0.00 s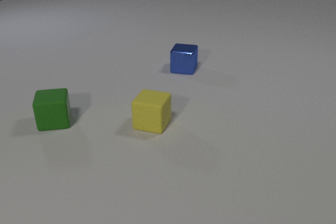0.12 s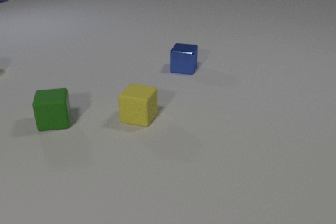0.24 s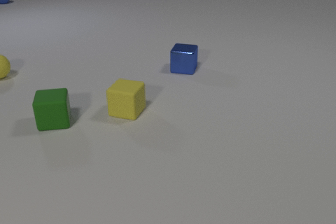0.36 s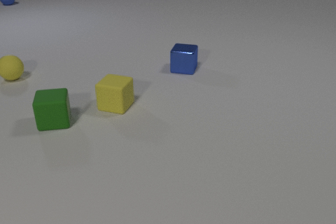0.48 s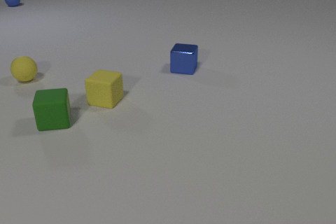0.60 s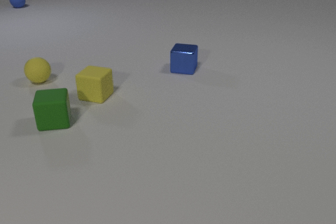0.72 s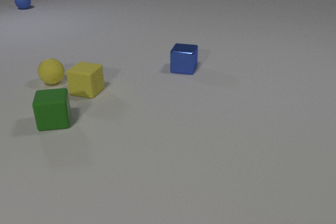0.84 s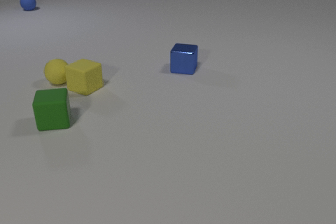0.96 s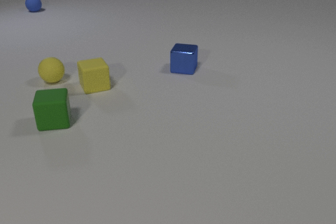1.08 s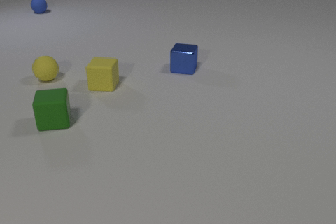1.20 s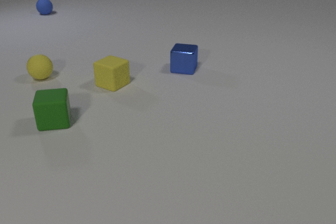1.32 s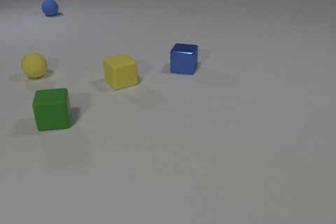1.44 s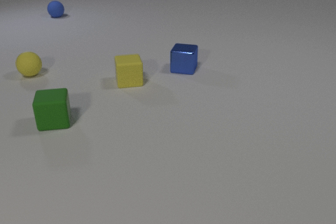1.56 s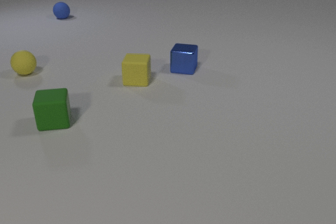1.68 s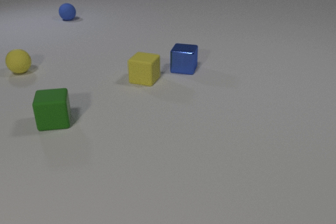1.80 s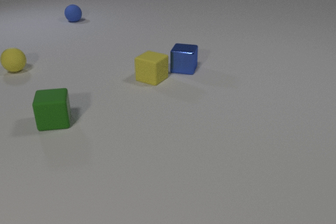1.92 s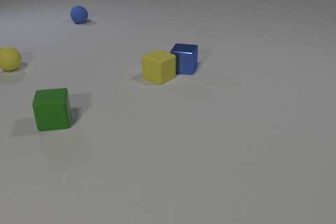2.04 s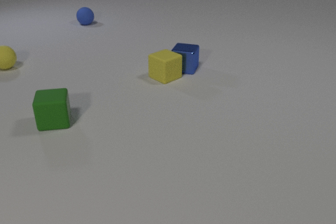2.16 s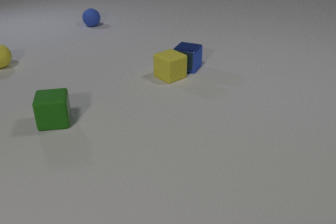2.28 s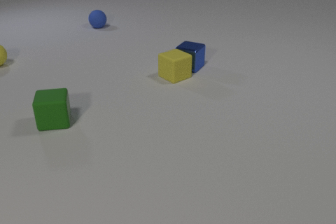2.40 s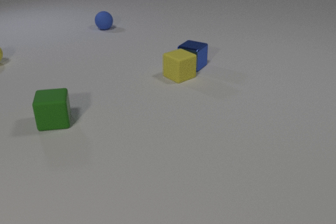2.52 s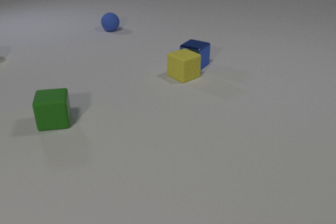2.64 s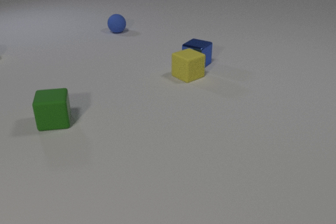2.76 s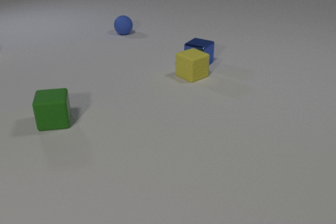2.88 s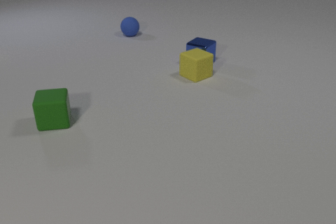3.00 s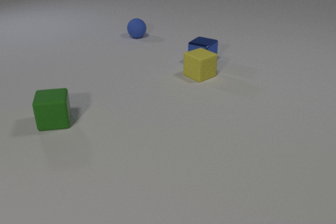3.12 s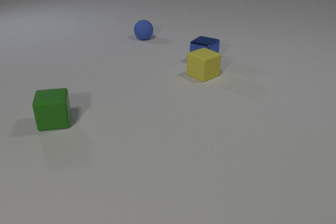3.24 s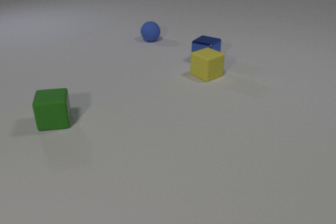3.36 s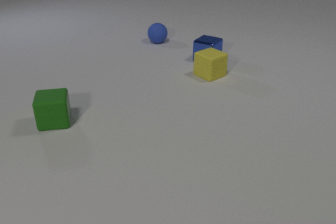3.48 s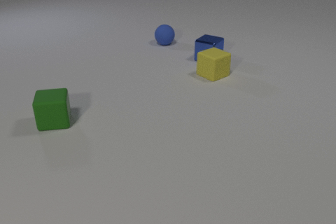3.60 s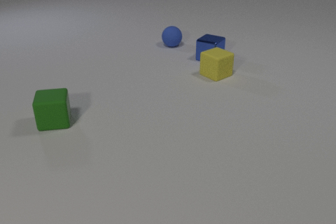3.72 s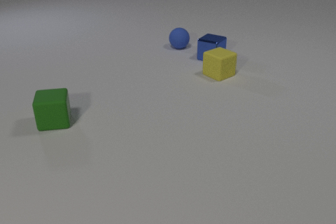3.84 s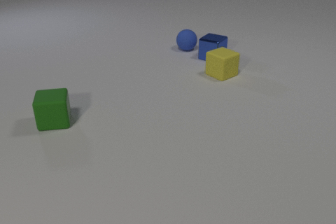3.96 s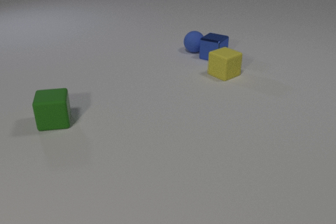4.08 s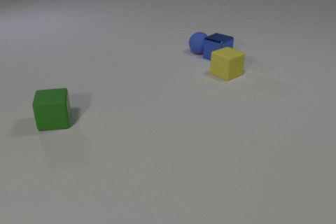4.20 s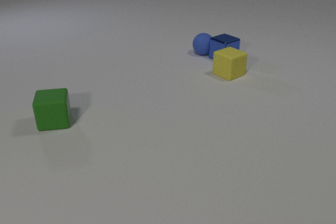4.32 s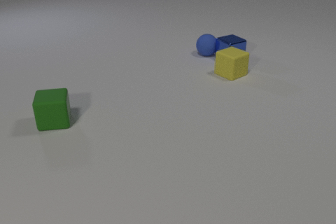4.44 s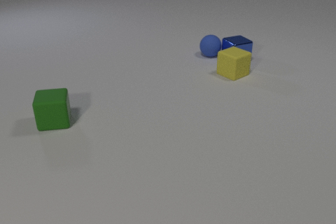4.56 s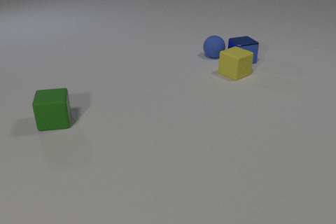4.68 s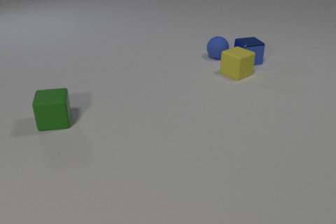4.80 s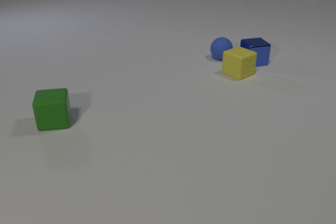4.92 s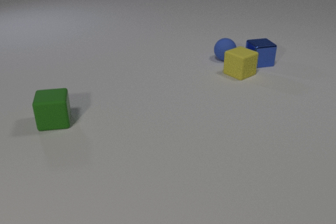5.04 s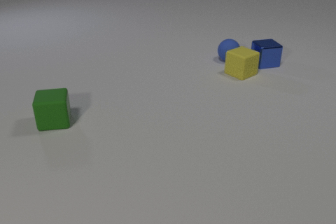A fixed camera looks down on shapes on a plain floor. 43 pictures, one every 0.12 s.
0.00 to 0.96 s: The yellow rubber sphere comes in at the left edge, rolls to the right and toward the camera. The yellow rubber cube slides away from the camera and to the left, spins so that its near face slides to the left, clockwise seen from above. The blue rubber sphere comes in at the top edge, rolls toward the camera and to the right. The yellow rubber sphere and the yellow rubber cube collide.
0.96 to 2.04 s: The yellow rubber sphere rolls away from the camera and to the left. The yellow rubber cube slides to the right, spins clockwise seen from above by about 165 degrees, its near face sliding to the left. The blue rubber sphere rolls toward the camera and to the right. The yellow rubber cube and the blue metal cube collide.
2.04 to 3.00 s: The yellow rubber sphere rolls away from the camera and to the left, leaves at the left edge. The yellow rubber cube slides to the right. The blue metal cube slides away from the camera and to the right. The blue rubber sphere rolls to the right and toward the camera.
3.00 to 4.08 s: The yellow rubber cube slides to the right. The blue metal cube slides to the right and away from the camera. The blue rubber sphere rolls to the right and toward the camera. The blue metal cube and the blue rubber sphere collide.
4.08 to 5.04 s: The yellow rubber cube slides to the right. The blue metal cube slides to the right, spins so that its near face slides to the left, clockwise seen from above. The blue rubber sphere rolls to the right and toward the camera.
How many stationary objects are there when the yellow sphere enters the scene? 2.
How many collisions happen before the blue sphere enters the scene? 0.
What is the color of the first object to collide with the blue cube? yellow.
